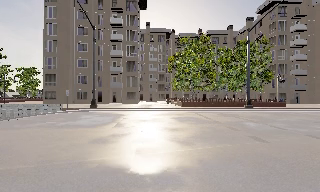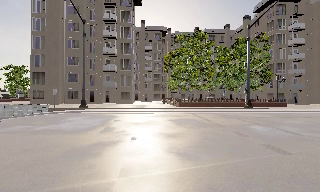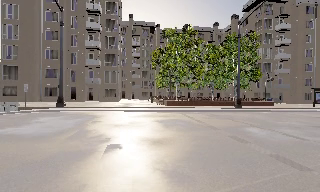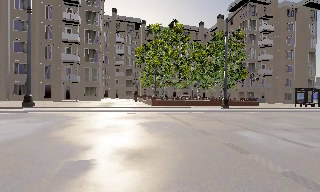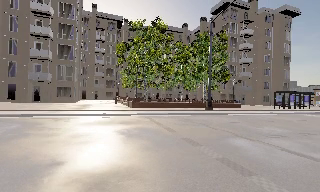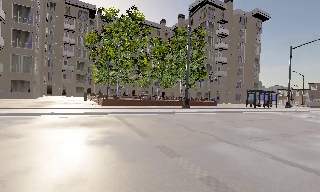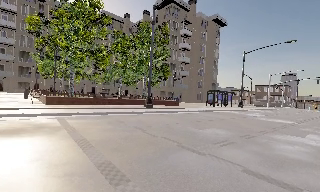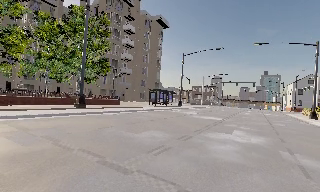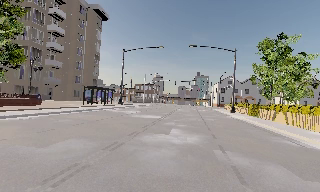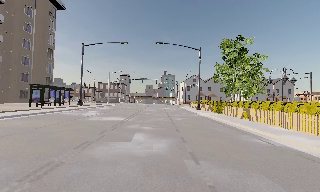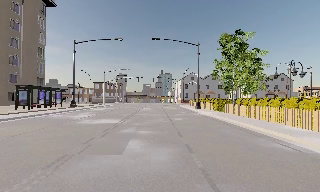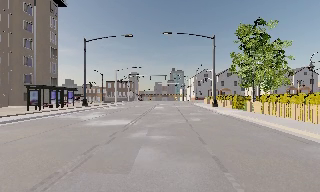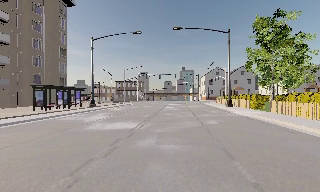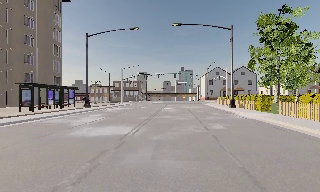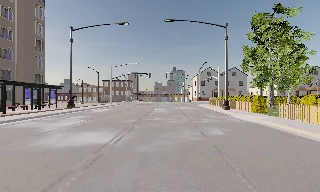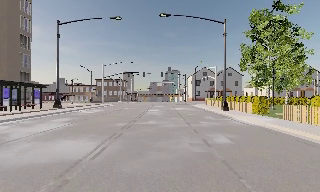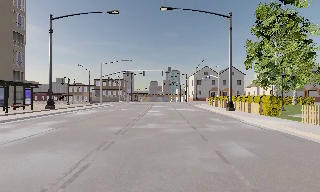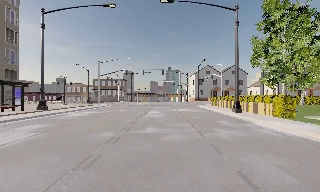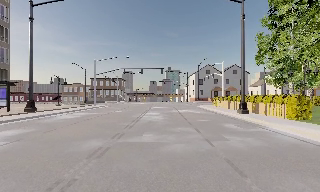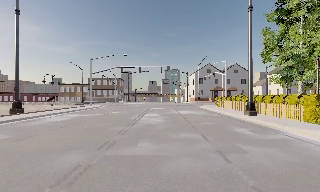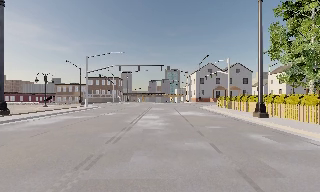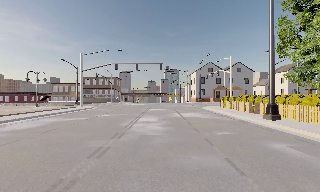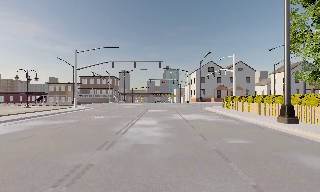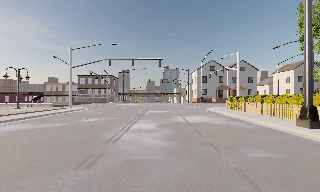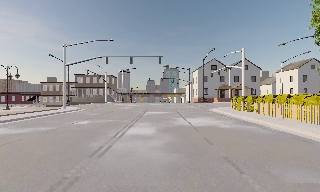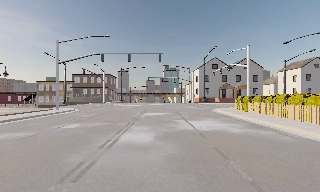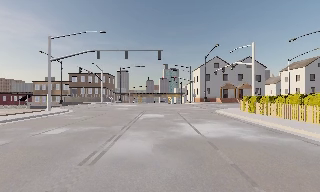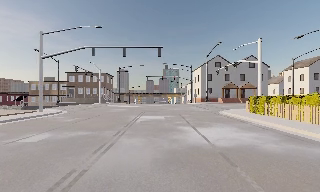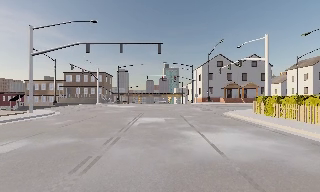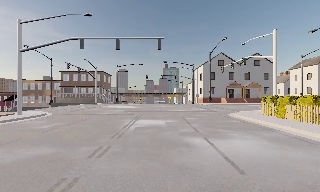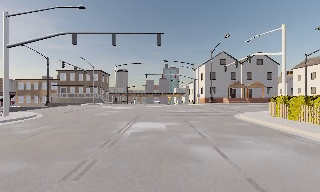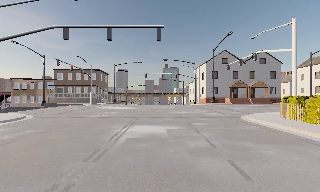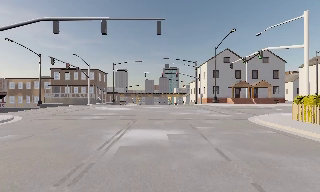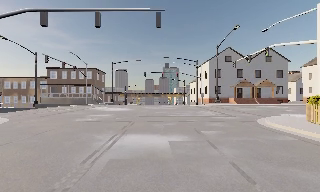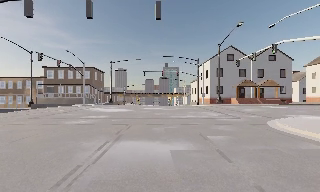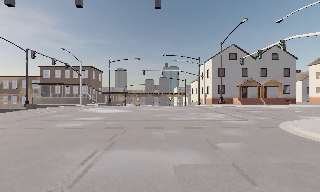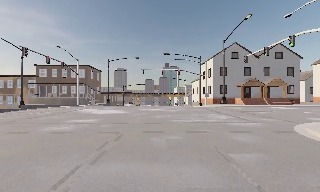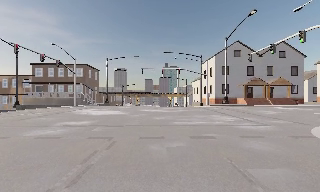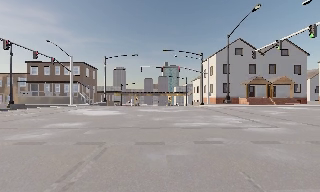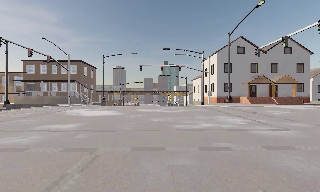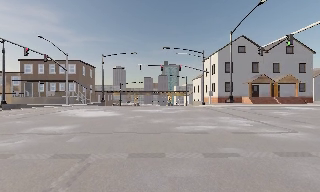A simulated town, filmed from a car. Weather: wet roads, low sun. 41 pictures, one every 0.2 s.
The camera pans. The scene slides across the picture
to the left.
The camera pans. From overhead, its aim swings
clockwise.
0.0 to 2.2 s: The scene slides to the left, as the camera pans about 85 degrees to its right. It travels forward, about 14 m.
2.2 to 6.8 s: The camera travels forward, about 30 m, so what stands in front looms larger.
6.8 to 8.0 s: The camera travels forward, about 5 m, so what stands in front looms larger. It loses speed.
The film runs forward here.
